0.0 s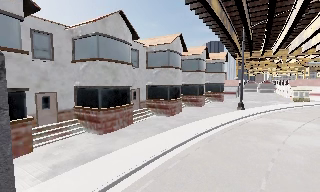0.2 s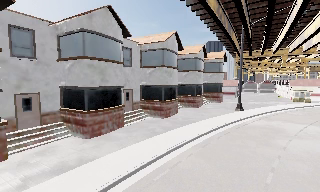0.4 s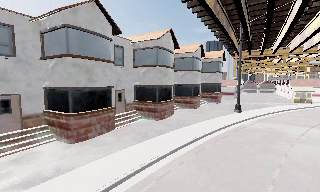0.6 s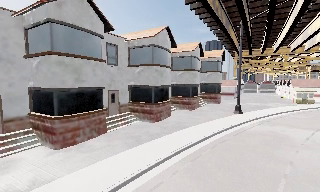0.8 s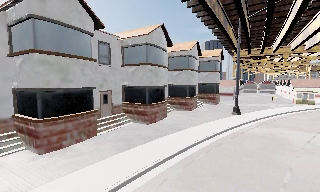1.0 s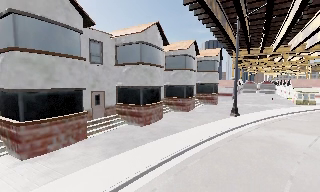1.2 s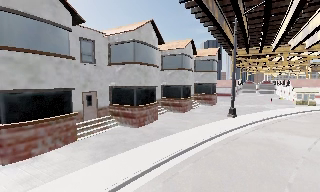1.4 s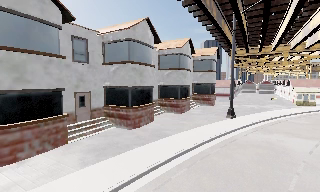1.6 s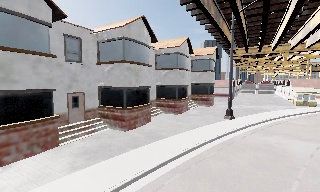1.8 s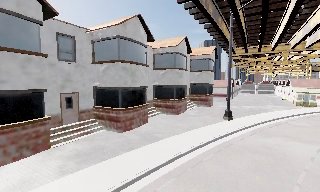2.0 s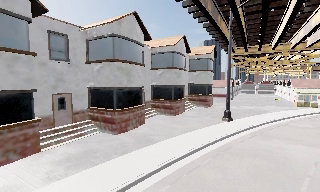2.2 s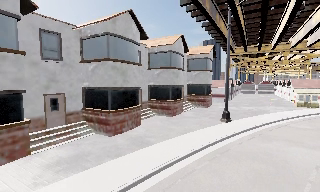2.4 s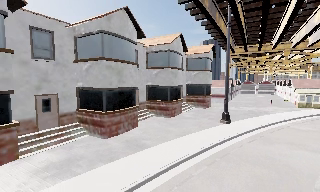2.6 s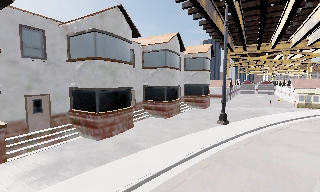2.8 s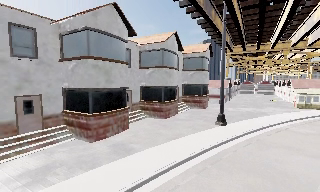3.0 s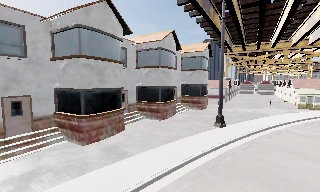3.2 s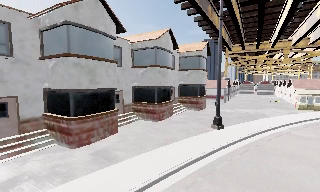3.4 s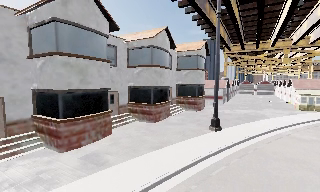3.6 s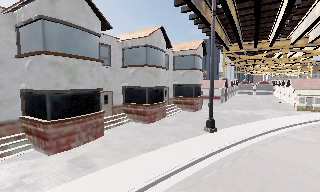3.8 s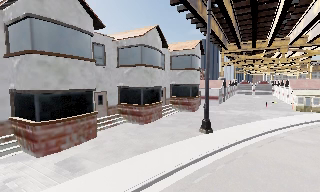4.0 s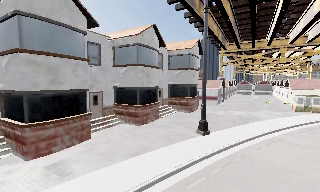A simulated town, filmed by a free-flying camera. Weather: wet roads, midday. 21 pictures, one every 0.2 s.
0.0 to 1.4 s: The camera travels forward and to its right, about 6 m, so what stands in front looms larger. It loses speed.
1.4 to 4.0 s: The camera travels forward and to its right, about 6 m, so what stands in front looms larger.
The film runs backward here.
